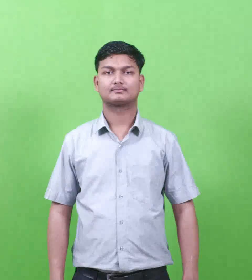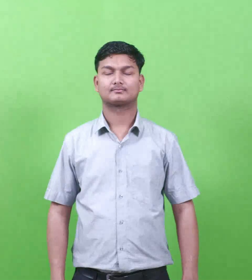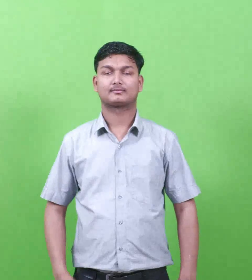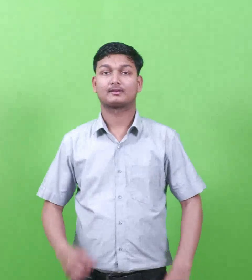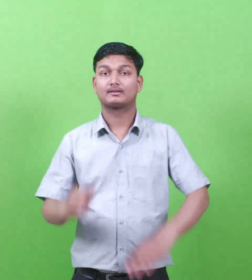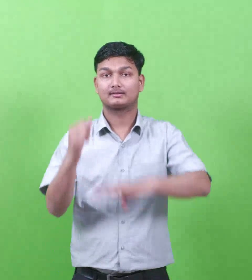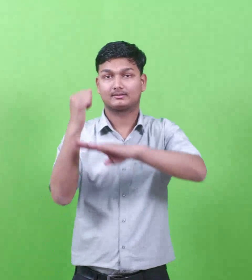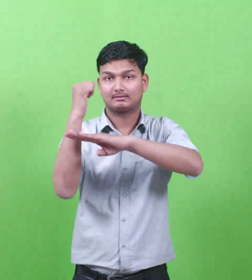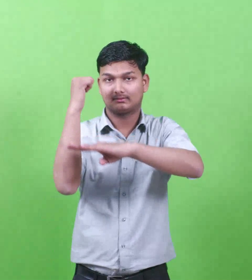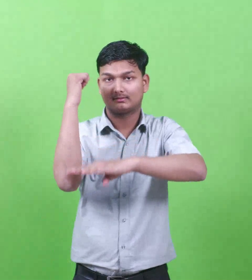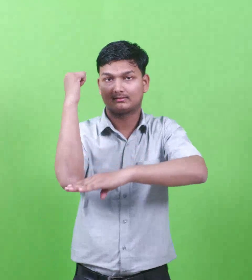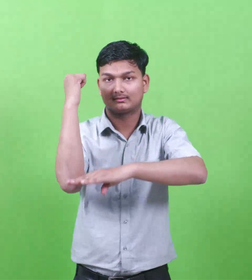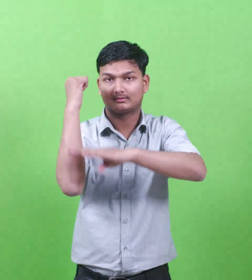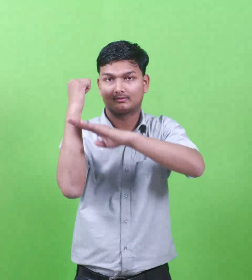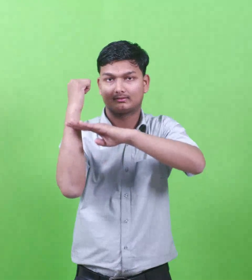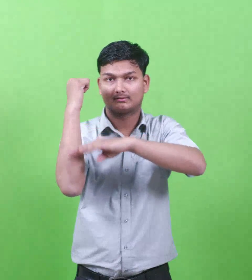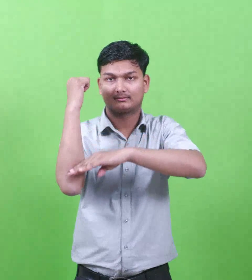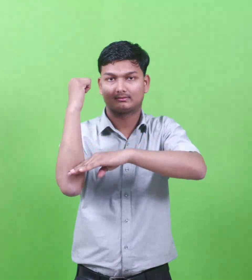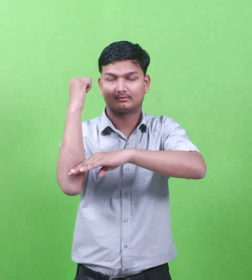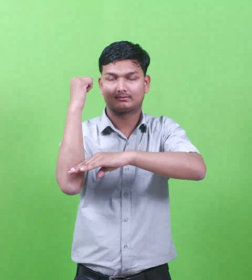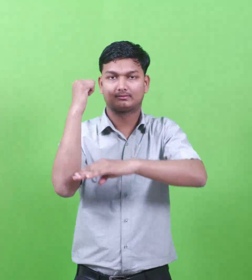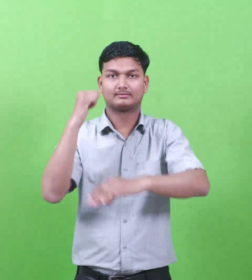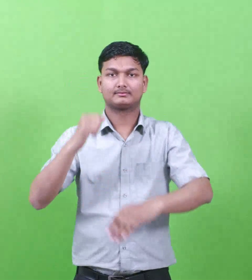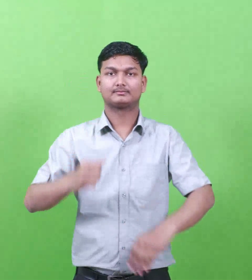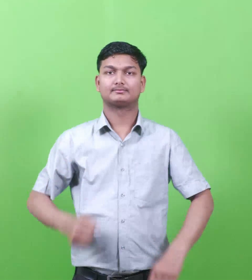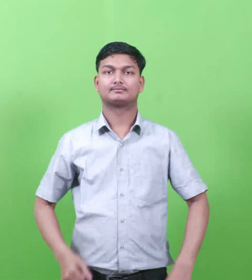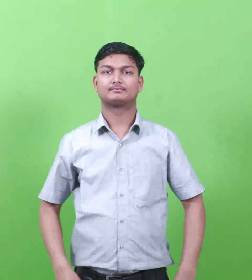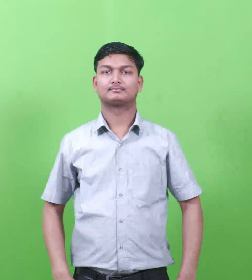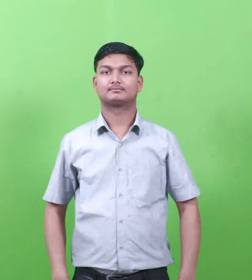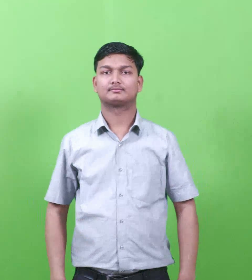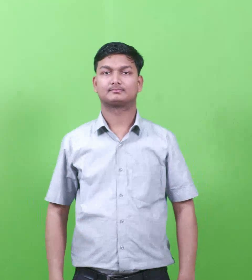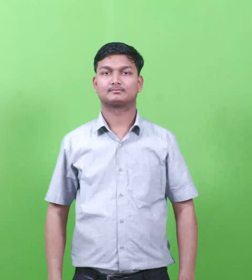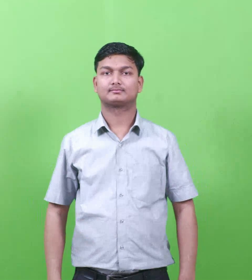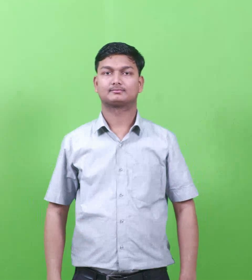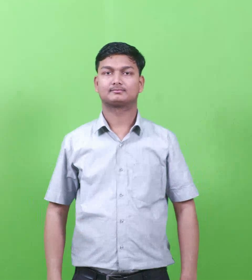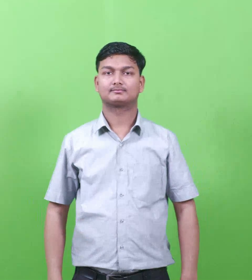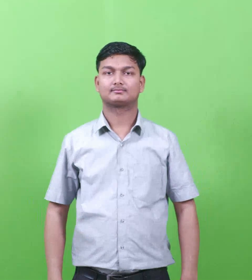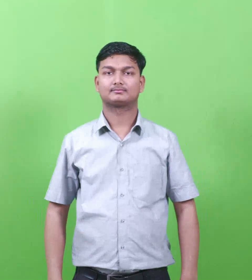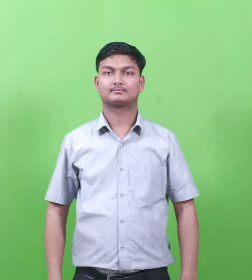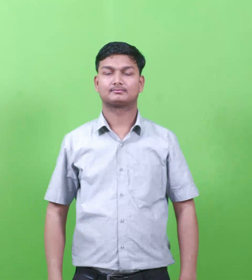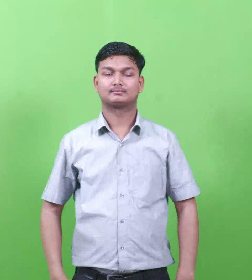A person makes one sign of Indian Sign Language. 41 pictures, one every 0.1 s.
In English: simon-2
